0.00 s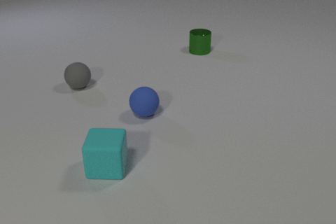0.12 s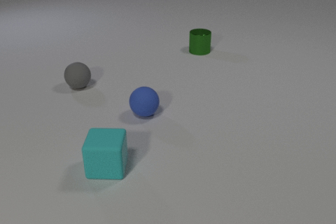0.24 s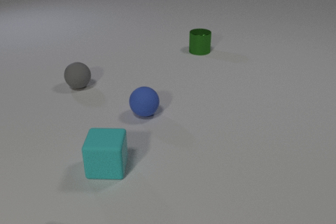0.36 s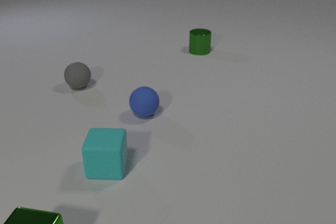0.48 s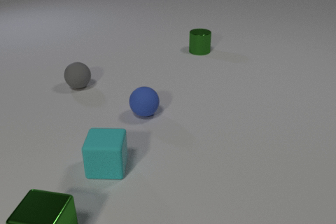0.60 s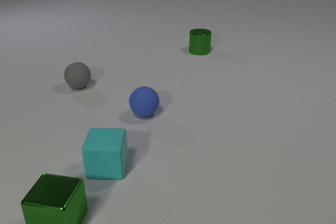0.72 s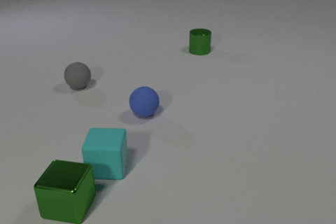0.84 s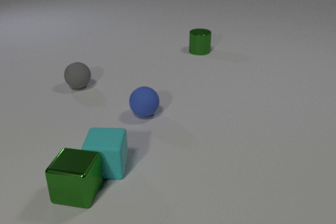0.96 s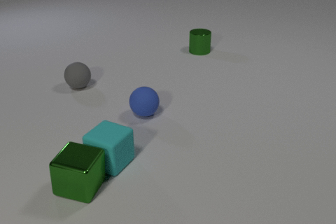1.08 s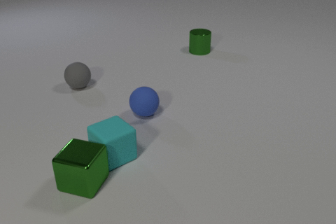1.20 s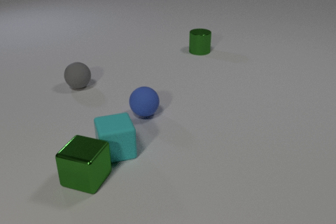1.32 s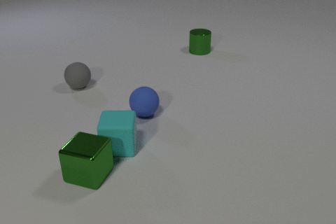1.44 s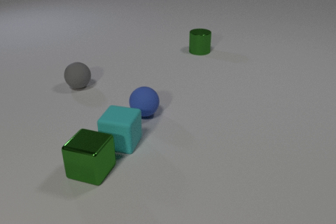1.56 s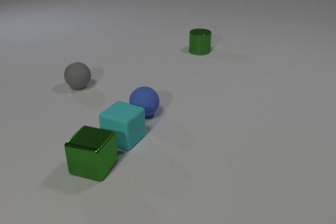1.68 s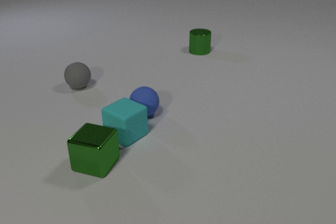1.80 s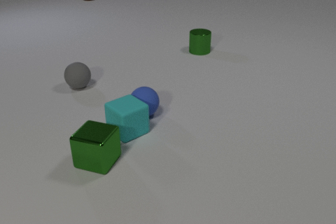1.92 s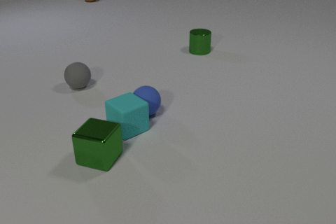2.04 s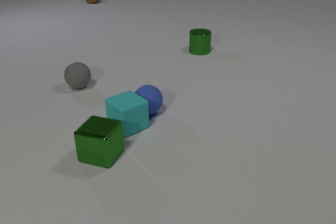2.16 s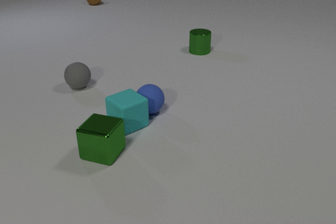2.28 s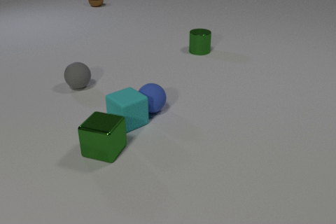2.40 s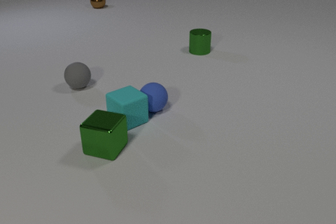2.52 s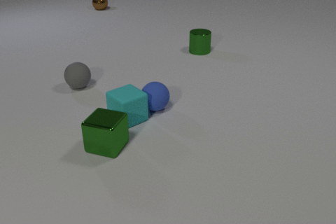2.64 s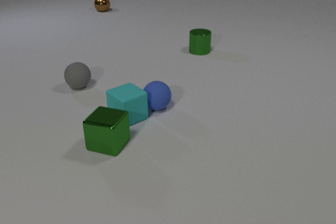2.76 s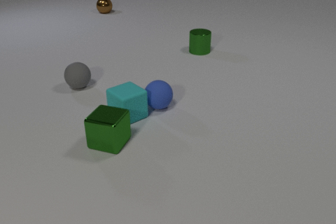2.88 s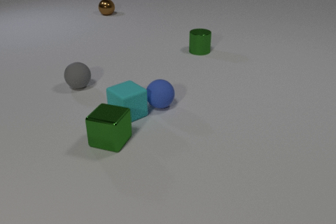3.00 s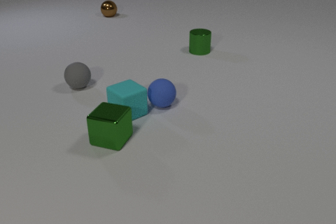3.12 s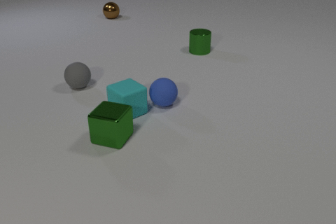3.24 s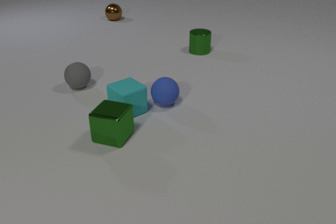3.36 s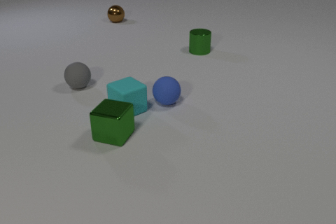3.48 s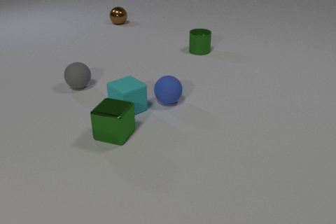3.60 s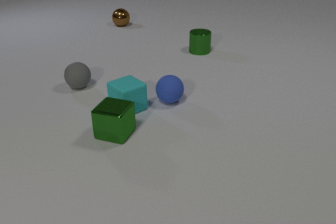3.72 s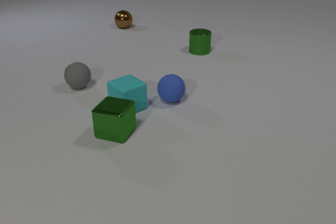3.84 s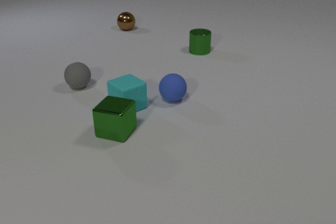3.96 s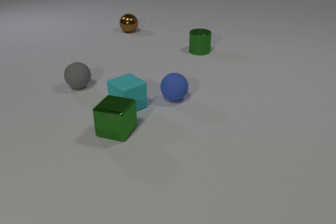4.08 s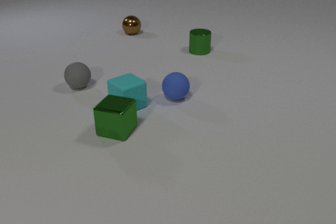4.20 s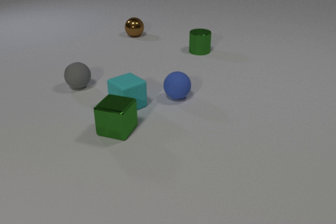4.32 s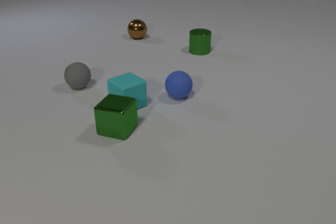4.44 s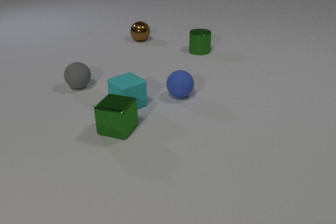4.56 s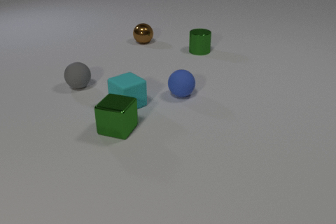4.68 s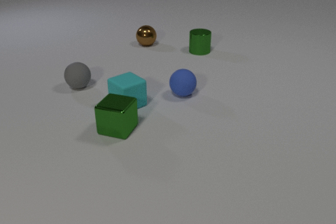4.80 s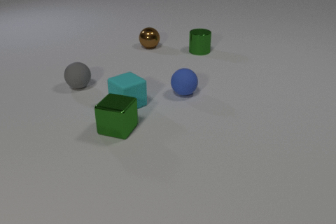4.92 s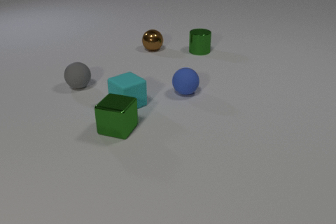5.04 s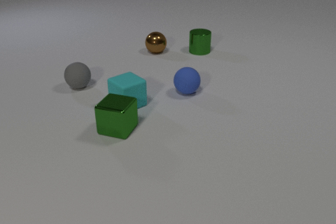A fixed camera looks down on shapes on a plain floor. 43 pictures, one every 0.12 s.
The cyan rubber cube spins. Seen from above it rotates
clockwise.
The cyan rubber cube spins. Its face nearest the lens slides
to the left.
0.00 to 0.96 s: The green metal cube comes in at the bottom edge, slides away from the camera and to the right. The cyan rubber cube slides away from the camera, spins so that its near face slides to the left, clockwise seen from above. The green metal cube and the cyan rubber cube collide.
0.96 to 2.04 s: The green metal cube slides away from the camera and to the right. The cyan rubber cube slides away from the camera, spins so that its near face slides to the left, clockwise seen from above. The brown metal sphere comes in at the top edge, rolls toward the camera. The cyan rubber cube and the blue rubber sphere collide.
2.04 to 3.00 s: The green metal cube slides away from the camera. The cyan rubber cube slides away from the camera. The blue rubber sphere rolls away from the camera and to the right. The brown metal sphere rolls toward the camera.
3.00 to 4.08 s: The green metal cube slides away from the camera. The cyan rubber cube slides away from the camera. The blue rubber sphere rolls away from the camera and to the right. The brown metal sphere rolls toward the camera.
4.08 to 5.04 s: The blue rubber sphere rolls away from the camera and to the right. The brown metal sphere rolls toward the camera and to the right.
What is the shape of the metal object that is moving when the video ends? sphere.
What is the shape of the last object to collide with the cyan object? sphere.
What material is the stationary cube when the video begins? rubber.
